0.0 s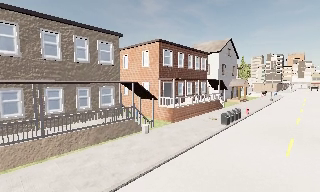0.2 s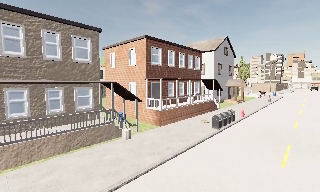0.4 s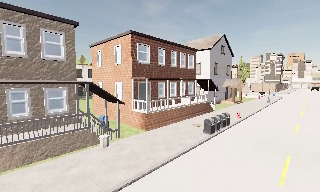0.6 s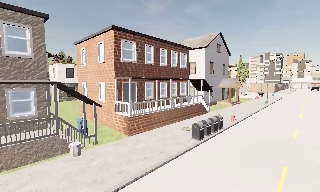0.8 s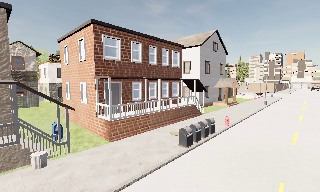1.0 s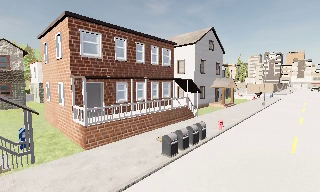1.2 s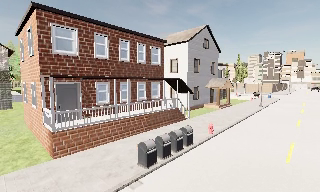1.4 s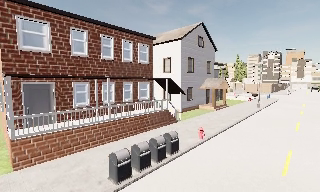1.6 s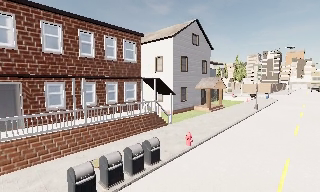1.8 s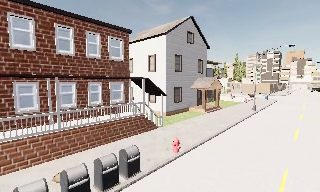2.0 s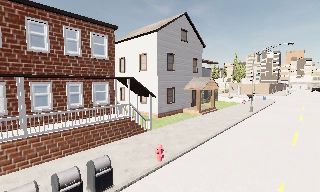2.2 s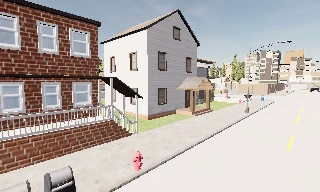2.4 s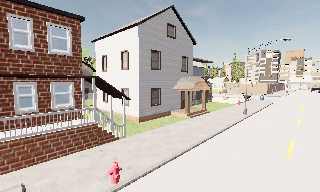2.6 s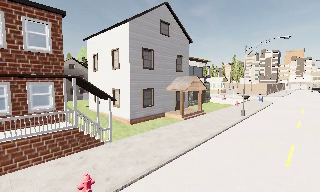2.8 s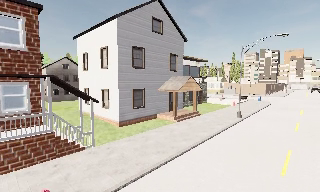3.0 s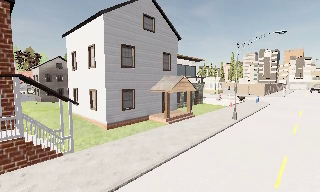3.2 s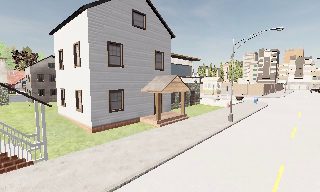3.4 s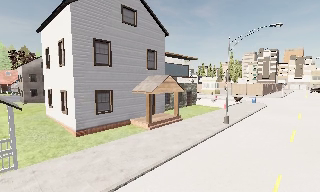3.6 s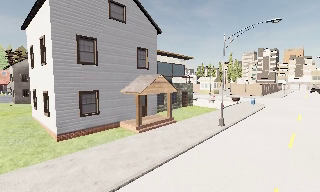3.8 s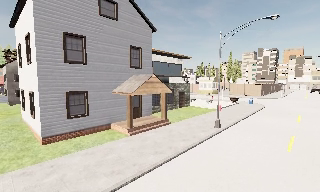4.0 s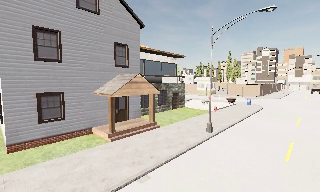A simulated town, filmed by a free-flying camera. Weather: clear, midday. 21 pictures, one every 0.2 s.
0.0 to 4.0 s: The camera travels forward and to its right, about 25 m, so what stands in front looms larger.
The film runs forward here.
